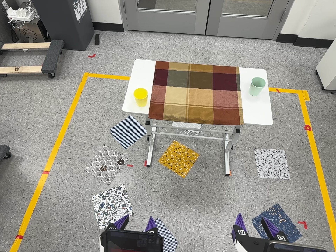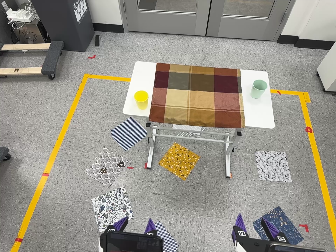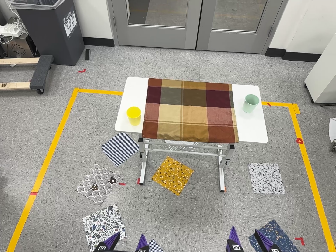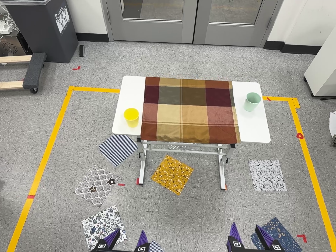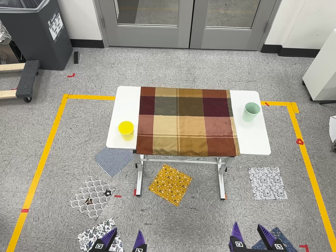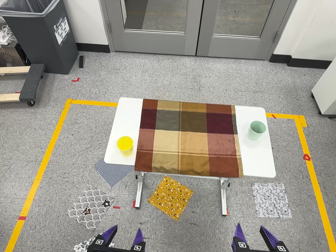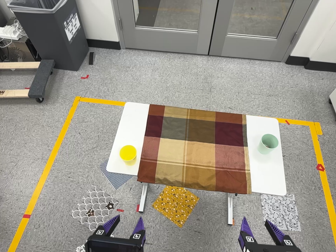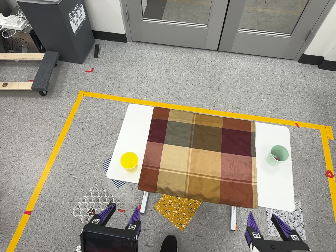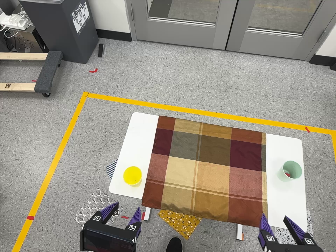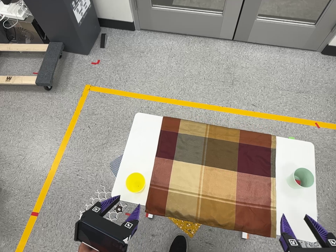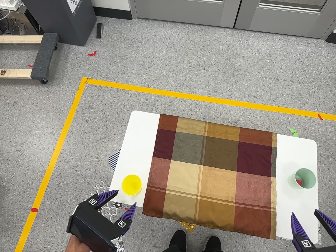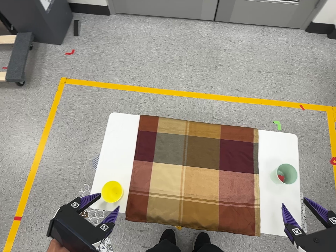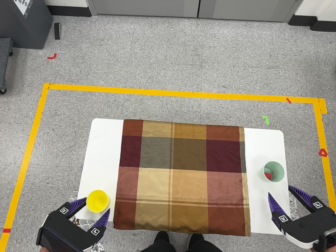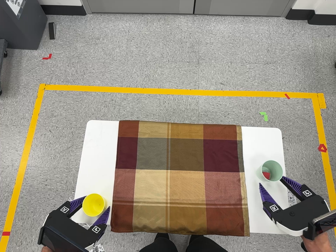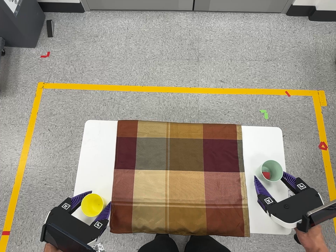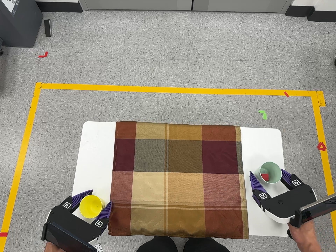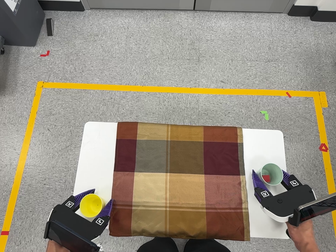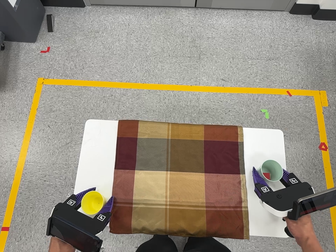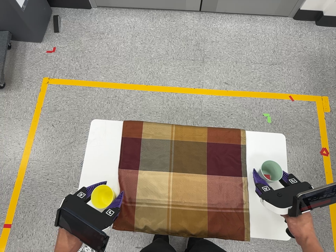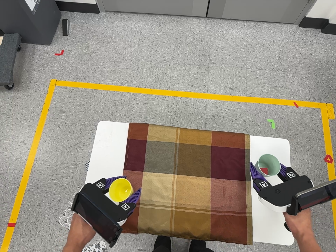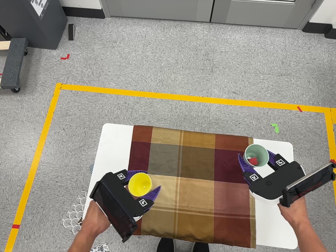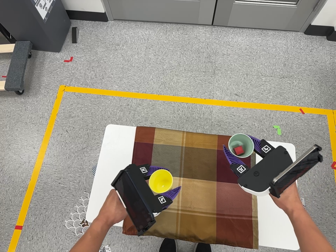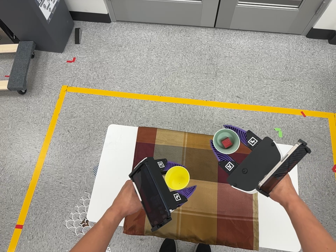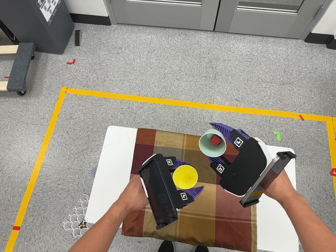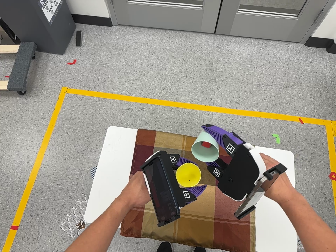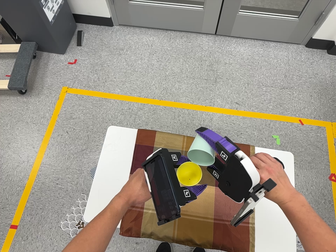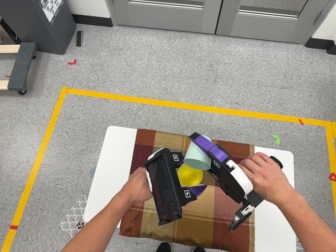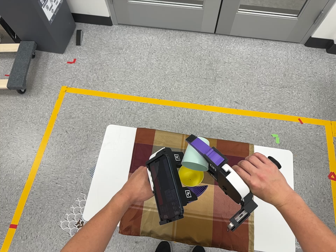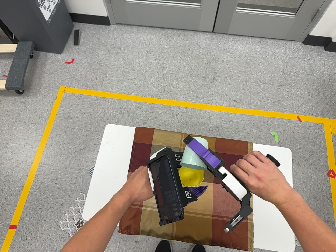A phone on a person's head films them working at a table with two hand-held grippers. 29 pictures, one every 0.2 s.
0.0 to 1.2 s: The camera travels toward the top of its view and forward, about 36 cm, so close, fixed things drift downward.
1.2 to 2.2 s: The camera travels toward the top of its view and forward, about 36 cm, so close, fixed things drift downward. Its aim tips toward the bottom of its view by about 10 degrees.
2.2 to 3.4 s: The camera travels toward the top of its view, forward and to its right, about 10 cm, so close, fixed things drift downward.
3.4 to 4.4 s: The camera travels backward, about 7 cm, so what stands in front gets smaller.
4.4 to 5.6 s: The camera shifts only a little, or ends up much as it began.
The film runs forward here.
